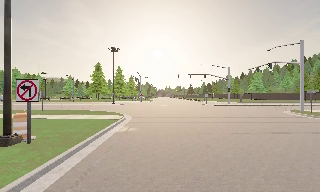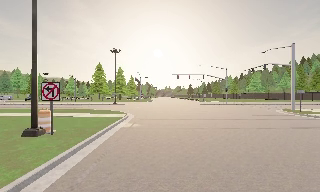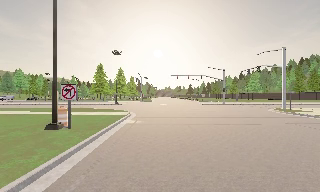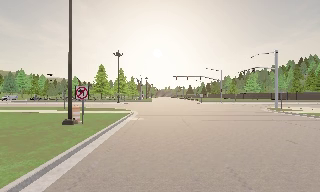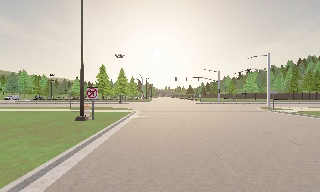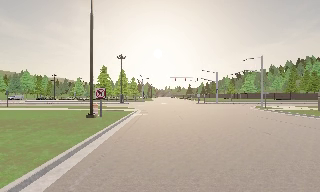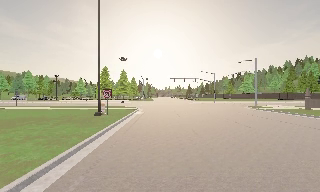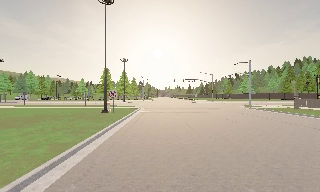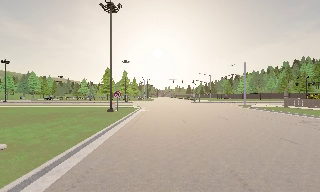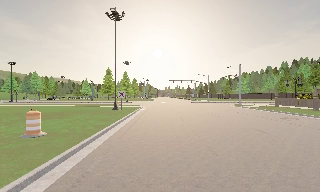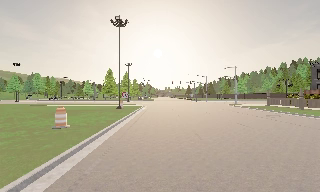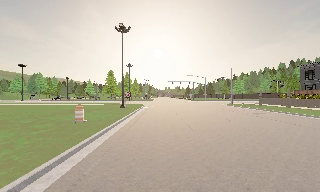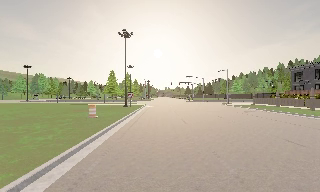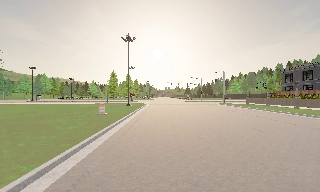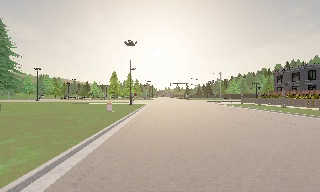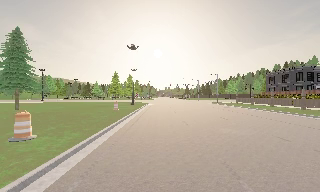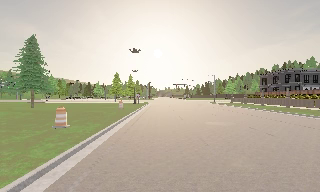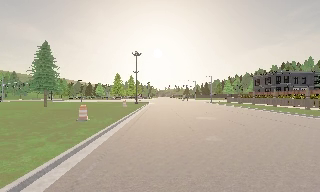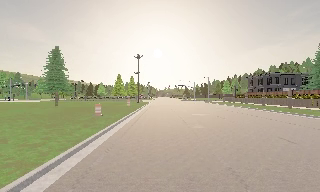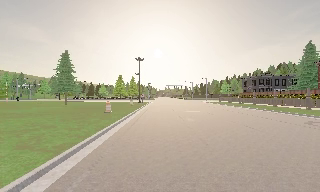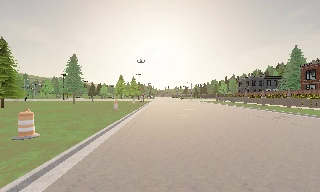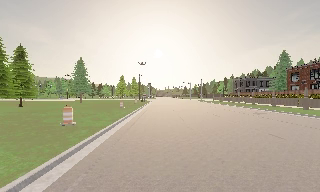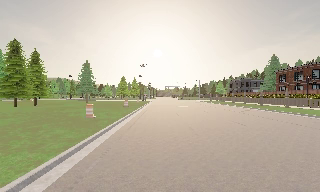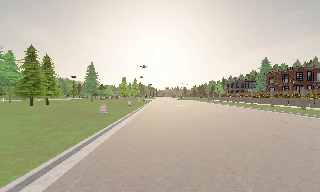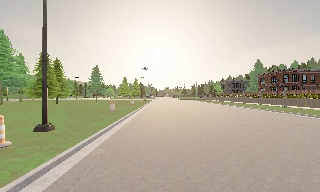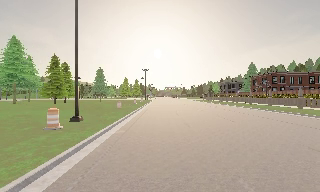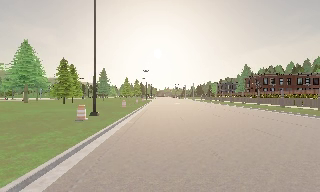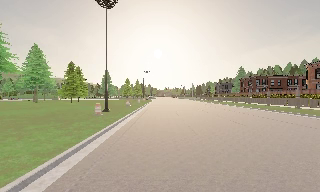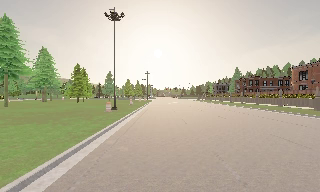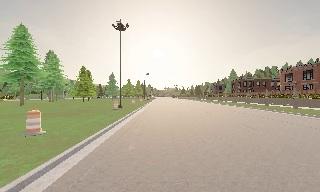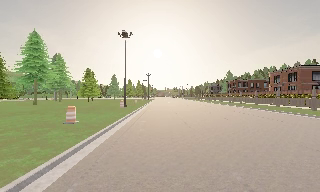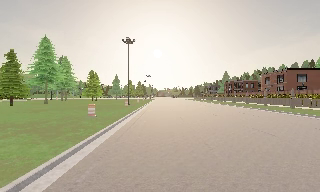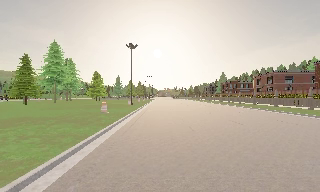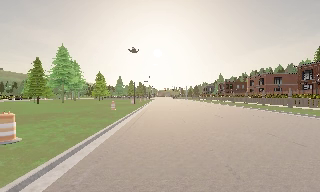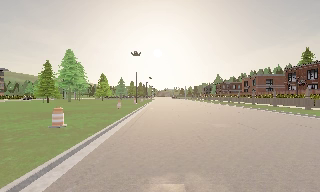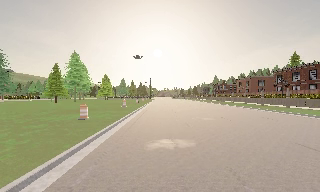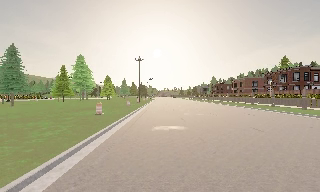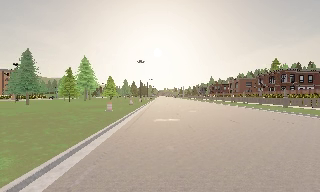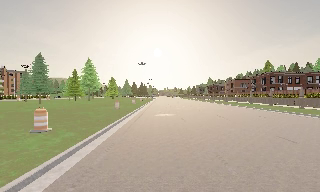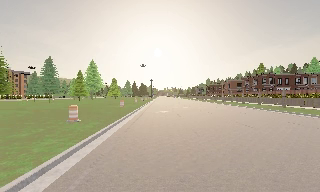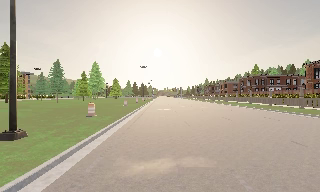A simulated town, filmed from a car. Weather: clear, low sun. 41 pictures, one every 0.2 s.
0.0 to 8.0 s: The camera travels backward, about 100 m, so what stands in front gets smaller. It gains speed.
The film runs backward here.
